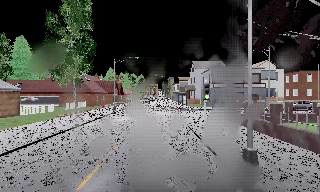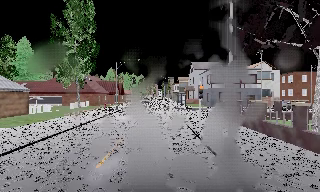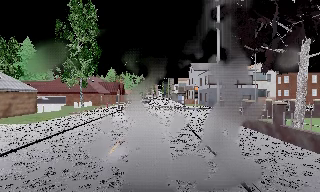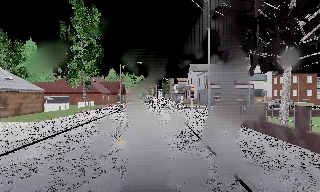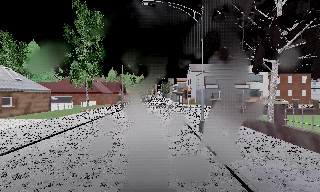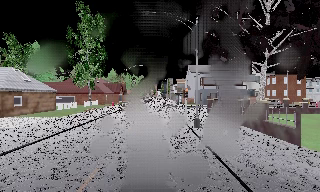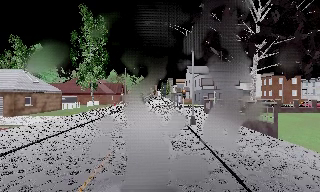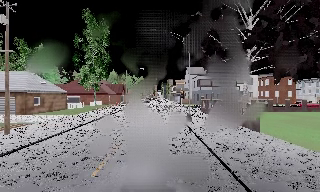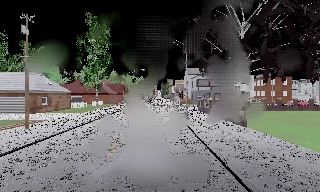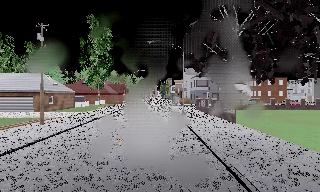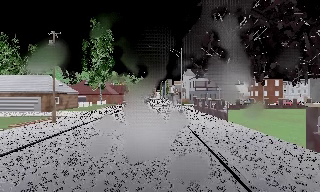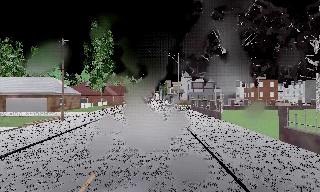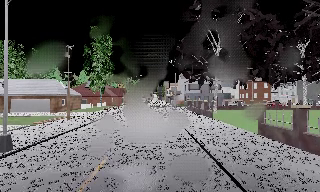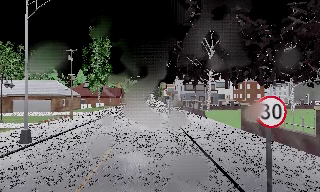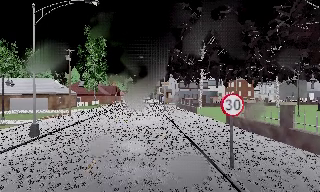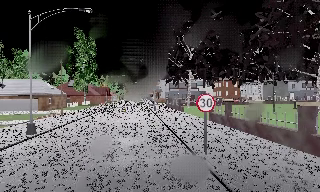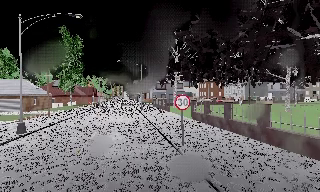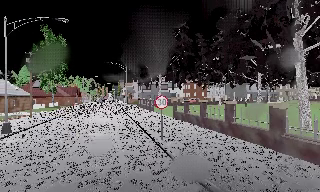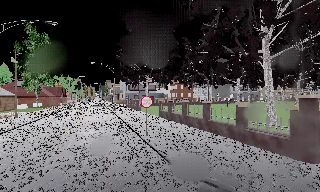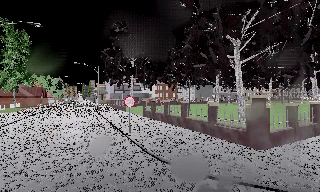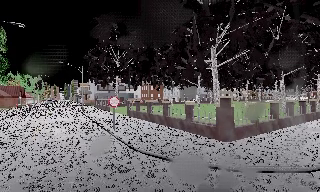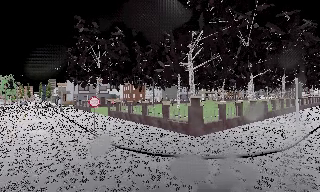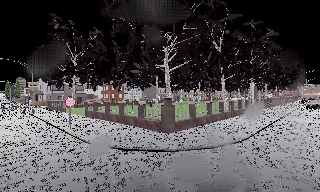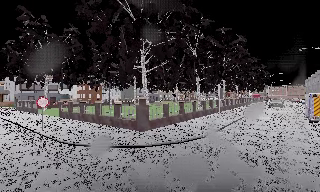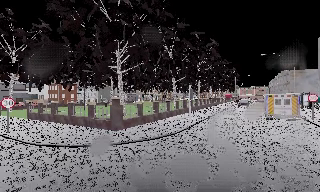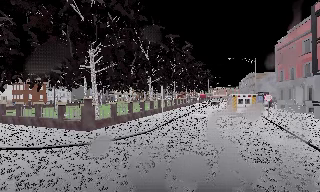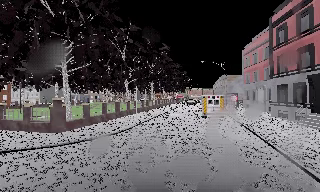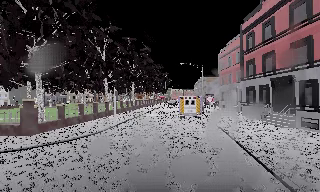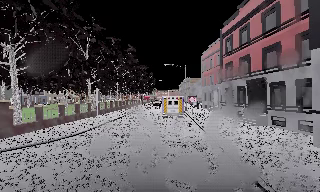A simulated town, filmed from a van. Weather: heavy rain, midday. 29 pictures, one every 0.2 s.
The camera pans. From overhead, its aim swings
clockwise.
The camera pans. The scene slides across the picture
to the left.
0.0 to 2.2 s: The camera travels backward, about 15 m, so what stands in front gets smaller.
2.2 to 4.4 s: The scene slides to the left, as the camera pans about 45 degrees to its right. It travels backward, about 12 m.
4.4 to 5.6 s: The camera swings to its right by about 40 degrees, and the scene slides to the left. It travels backward and to its right, about 3.5 m. It loses speed.
The film runs backward here.
